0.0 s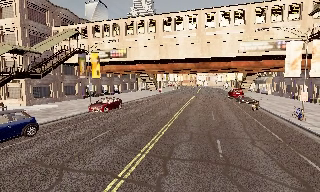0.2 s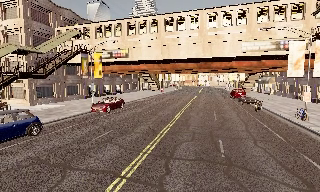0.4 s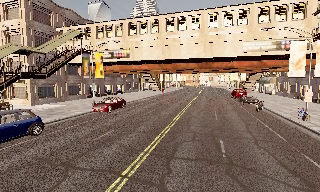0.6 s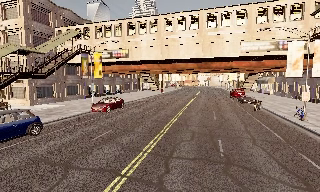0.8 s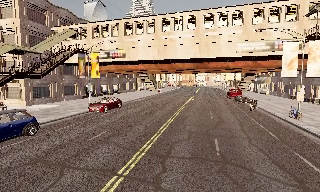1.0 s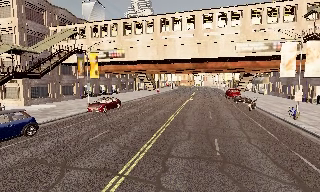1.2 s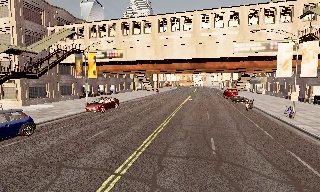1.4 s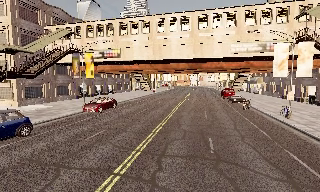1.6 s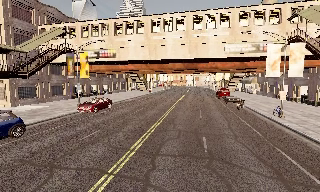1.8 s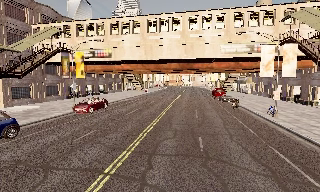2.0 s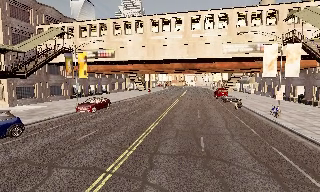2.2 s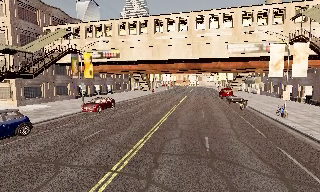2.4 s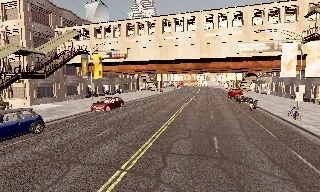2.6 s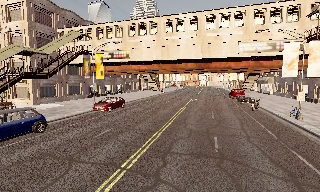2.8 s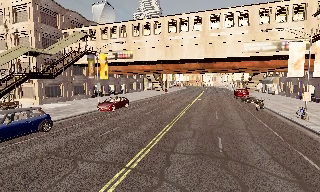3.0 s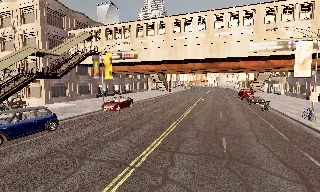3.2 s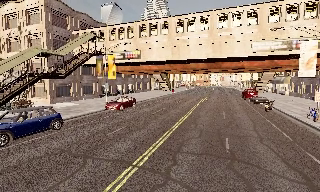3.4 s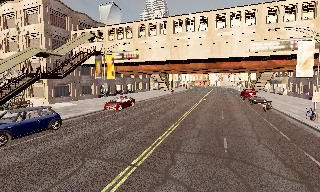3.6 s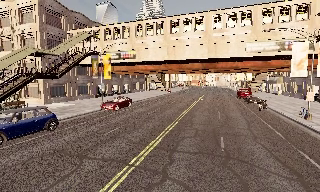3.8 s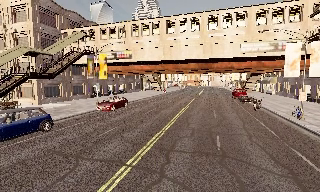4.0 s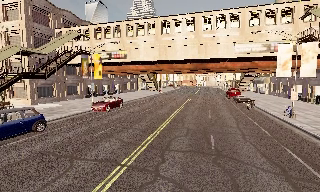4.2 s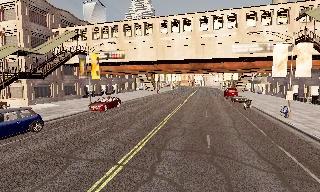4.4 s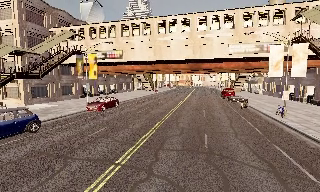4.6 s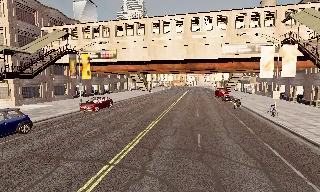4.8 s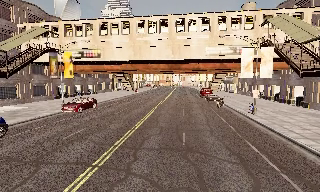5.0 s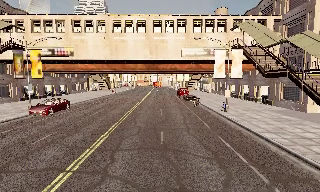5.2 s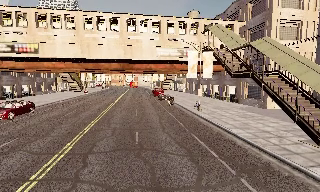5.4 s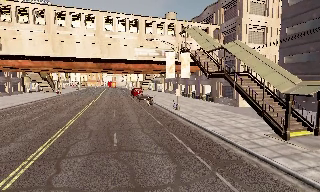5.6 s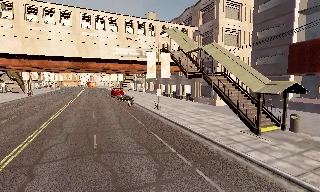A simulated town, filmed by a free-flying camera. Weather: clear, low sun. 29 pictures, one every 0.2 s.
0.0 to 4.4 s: The camera travels backward, about 1 m, so what stands in front gets smaller.
4.4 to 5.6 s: The camera swings to its right by about 40 degrees, and the scene slides to the left.
The film runs backward here.
